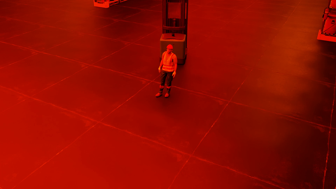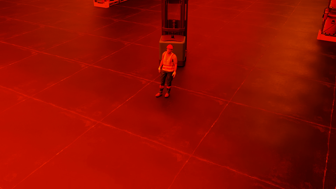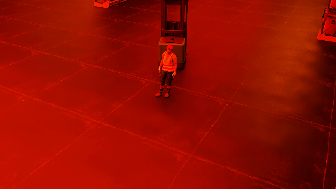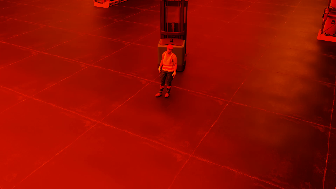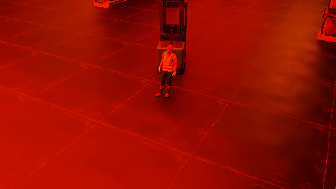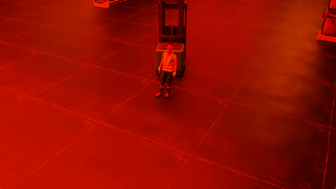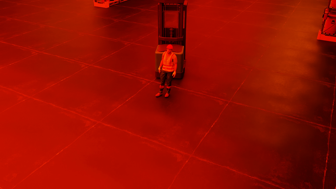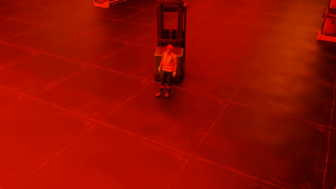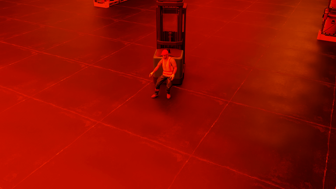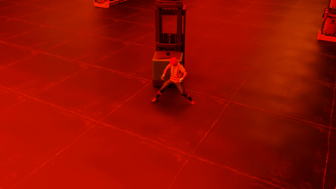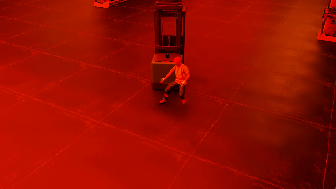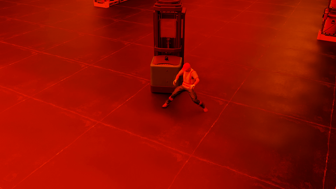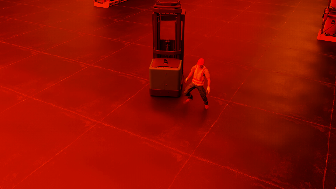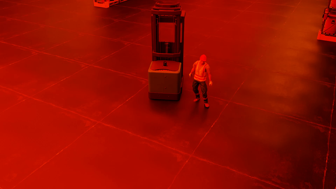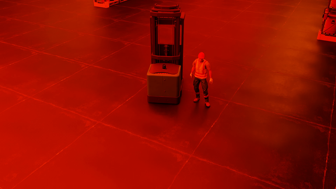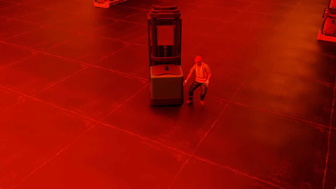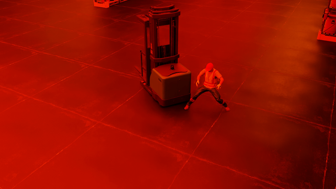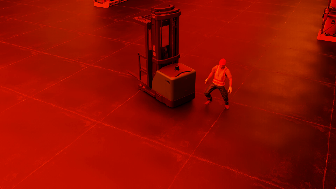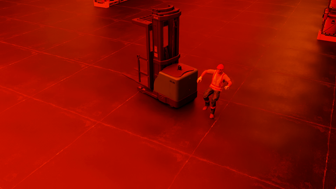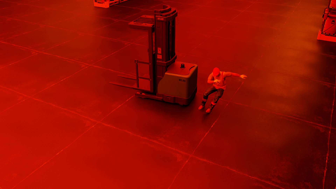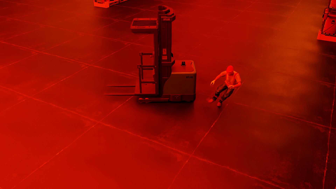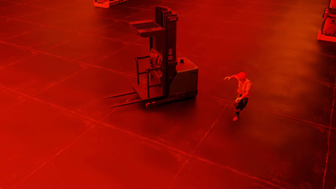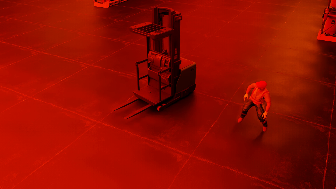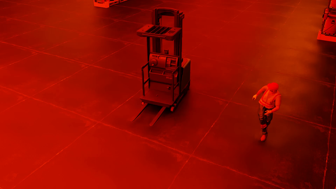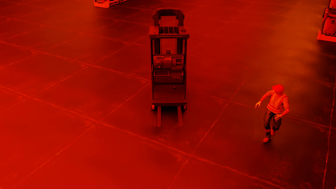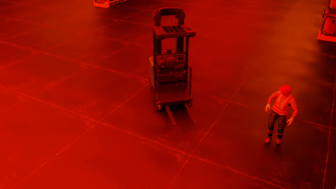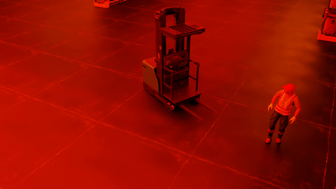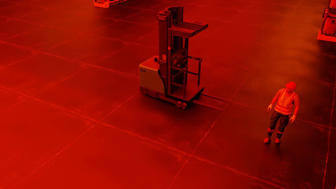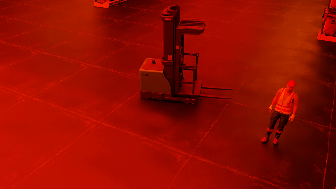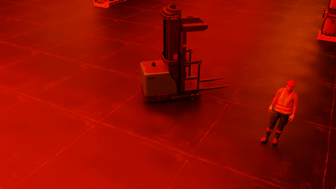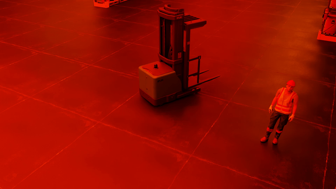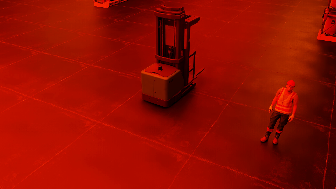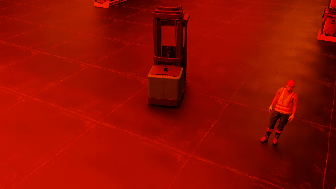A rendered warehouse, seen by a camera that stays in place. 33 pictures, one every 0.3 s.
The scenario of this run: Near miss between a forklift and a person.
